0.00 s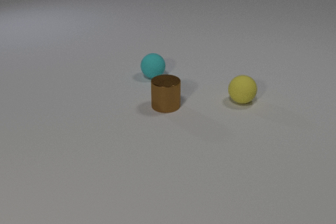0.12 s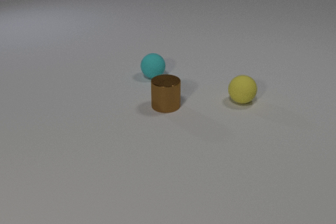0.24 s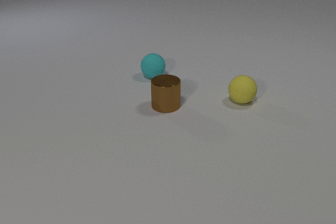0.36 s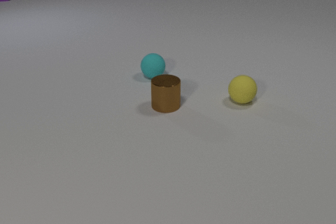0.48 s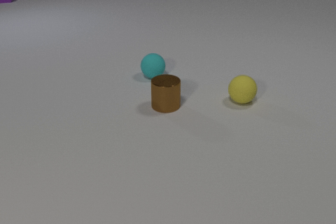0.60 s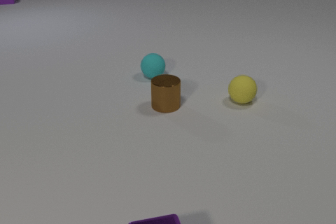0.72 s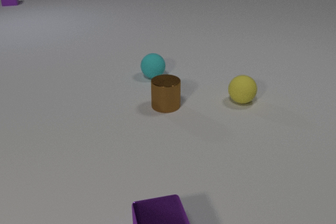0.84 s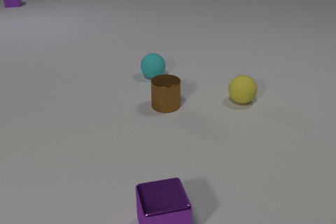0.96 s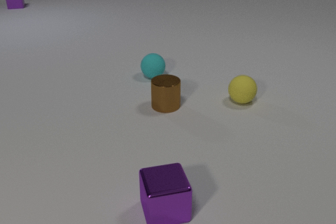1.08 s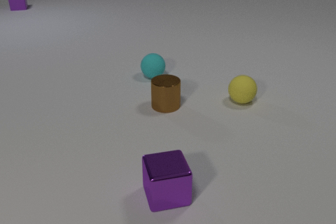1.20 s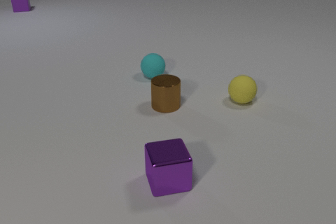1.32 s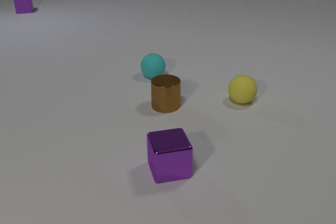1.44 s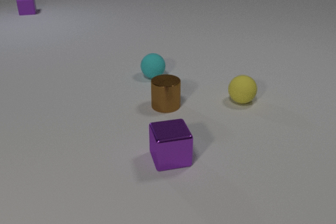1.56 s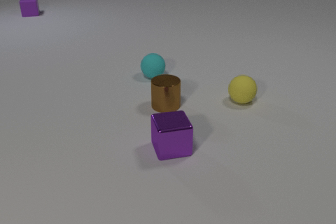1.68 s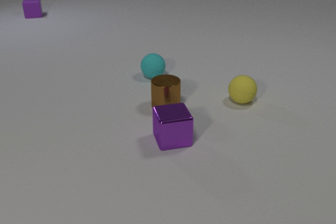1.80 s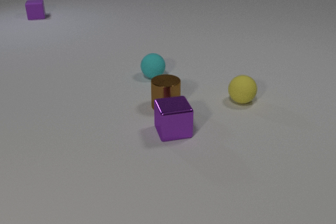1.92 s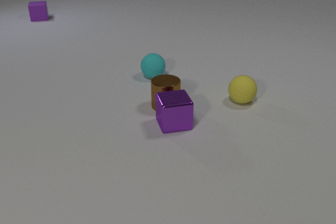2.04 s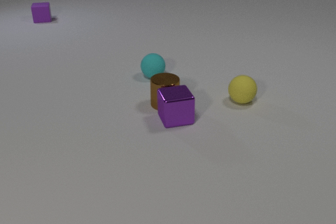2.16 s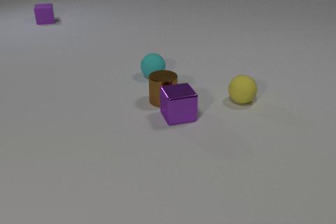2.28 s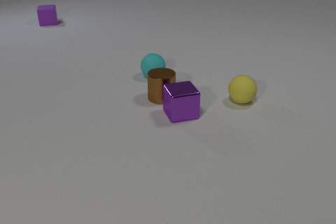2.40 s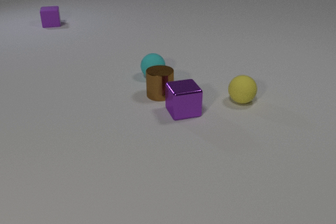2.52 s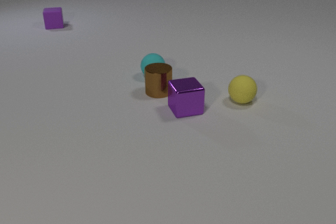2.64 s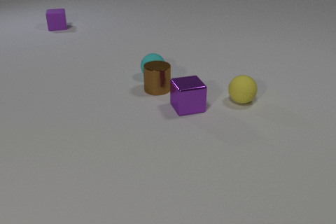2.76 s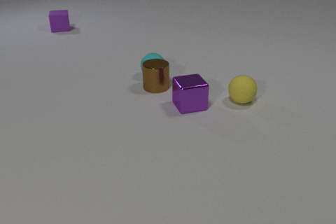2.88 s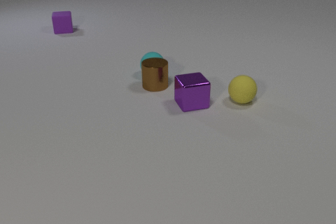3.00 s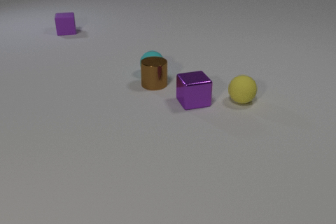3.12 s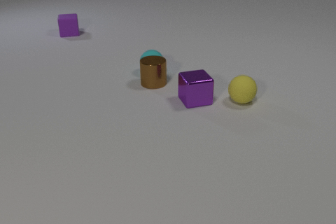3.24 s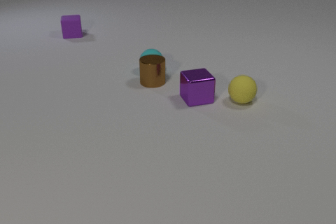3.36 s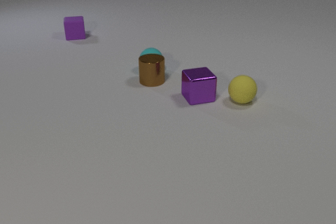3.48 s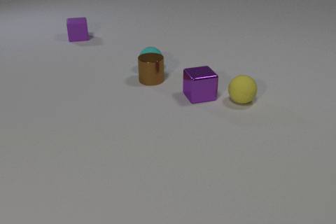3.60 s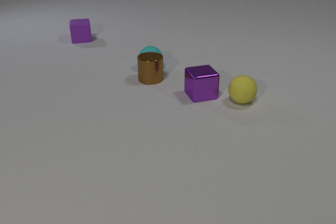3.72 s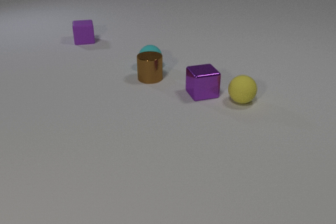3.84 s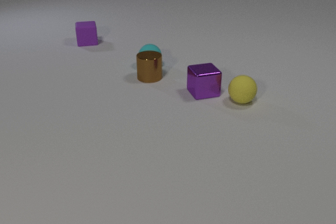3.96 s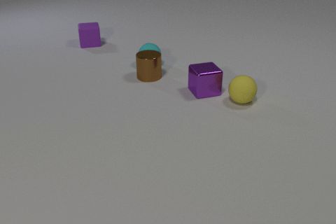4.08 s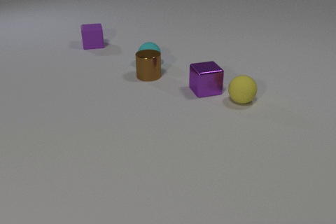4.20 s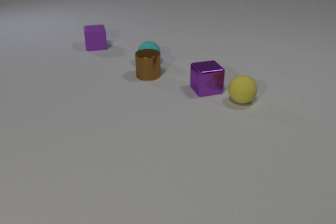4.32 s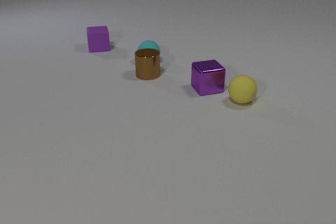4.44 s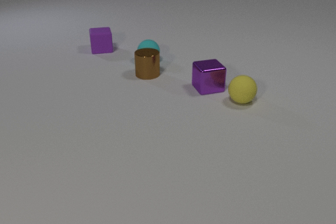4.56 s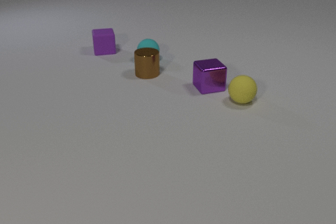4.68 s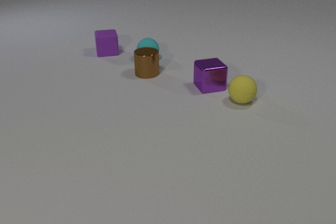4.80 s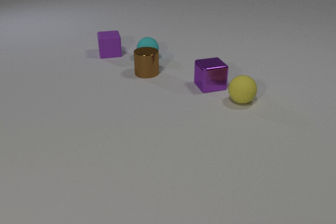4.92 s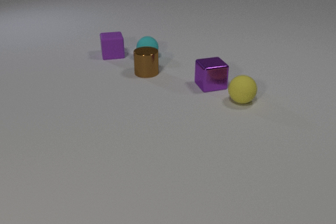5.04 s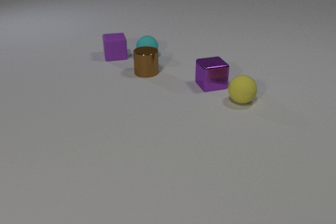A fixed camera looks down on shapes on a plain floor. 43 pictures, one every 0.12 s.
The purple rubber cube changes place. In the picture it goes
toward the camera.
The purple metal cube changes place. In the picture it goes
away from the camera.
0.00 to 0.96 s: The purple metal cube comes in at the bottom edge, slides away from the camera. The purple rubber cube comes in at the top edge, slides toward the camera.
0.96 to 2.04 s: The purple metal cube slides away from the camera. The purple rubber cube slides toward the camera and to the right. The purple metal cube and the brown metal cylinder collide.
2.04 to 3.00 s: The purple metal cube slides away from the camera and to the right. The brown metal cylinder slides away from the camera. The cyan rubber sphere rolls away from the camera. The purple rubber cube slides toward the camera and to the right. The brown metal cylinder and the cyan rubber sphere collide.
3.00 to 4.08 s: The purple metal cube slides away from the camera and to the right. The brown metal cylinder slides away from the camera. The cyan rubber sphere rolls away from the camera. The purple rubber cube slides toward the camera and to the right.
4.08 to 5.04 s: The purple metal cube slides away from the camera and to the right. The brown metal cylinder slides away from the camera. The cyan rubber sphere rolls away from the camera. The purple rubber cube slides toward the camera and to the right.
How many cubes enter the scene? 2.
What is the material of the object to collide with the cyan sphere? metal.
What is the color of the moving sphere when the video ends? cyan.
